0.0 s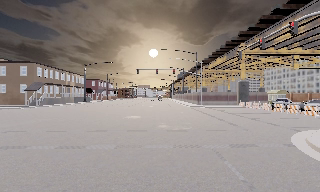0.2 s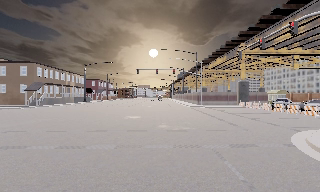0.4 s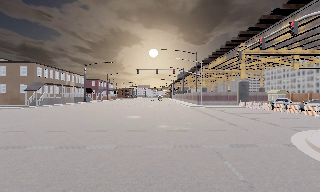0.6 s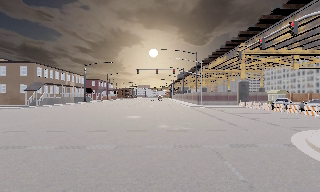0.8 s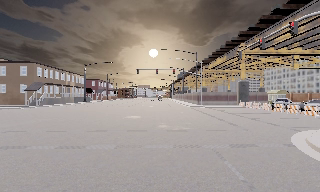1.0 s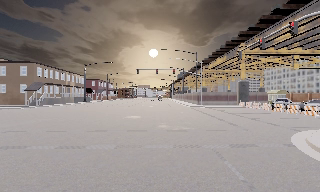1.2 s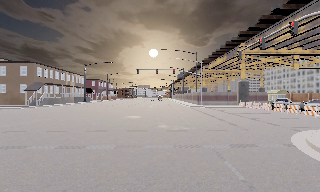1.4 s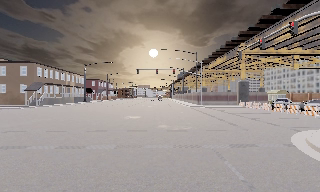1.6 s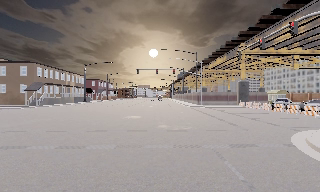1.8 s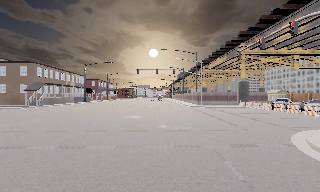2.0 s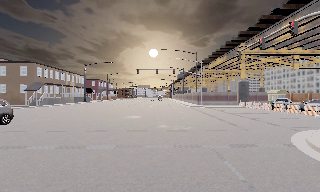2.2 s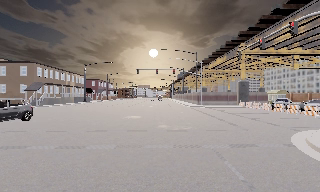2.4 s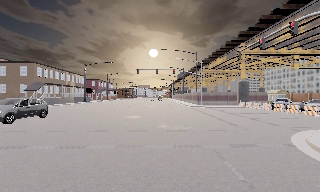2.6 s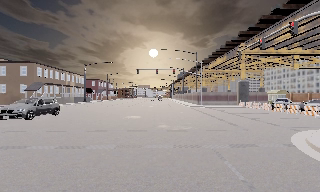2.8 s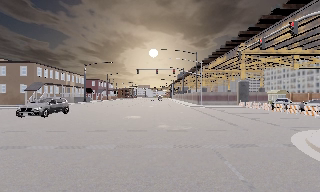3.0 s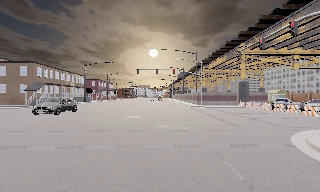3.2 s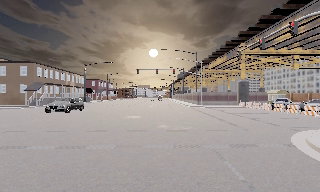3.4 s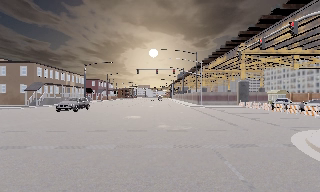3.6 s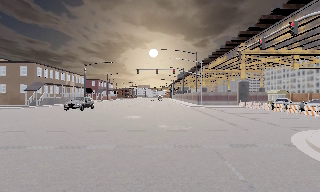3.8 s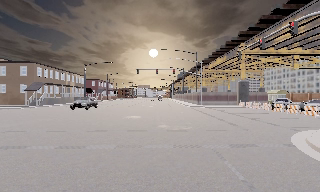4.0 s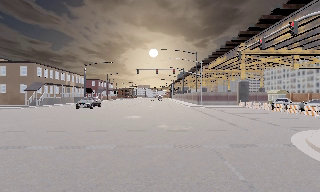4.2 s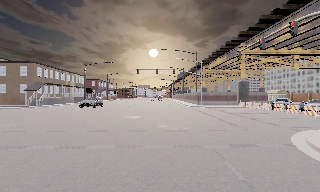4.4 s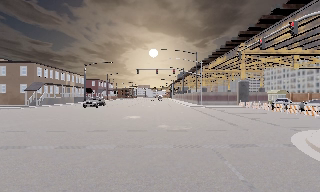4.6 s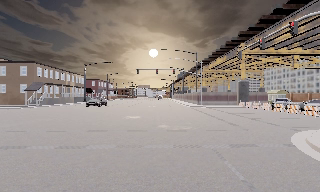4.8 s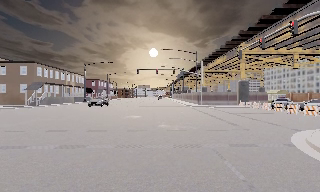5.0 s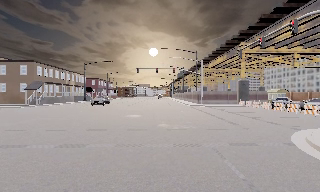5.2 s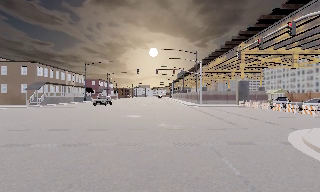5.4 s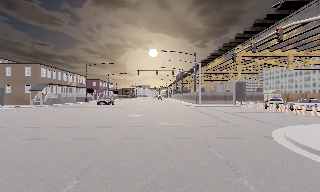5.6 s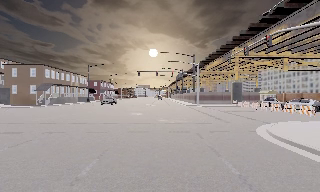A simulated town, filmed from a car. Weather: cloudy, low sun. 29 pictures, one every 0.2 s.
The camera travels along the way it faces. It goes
backward.
0.0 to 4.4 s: The camera keeps its place and its aim.
4.4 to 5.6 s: The camera travels backward, about 2 m, so what stands in front gets smaller. It gains speed.
The film runs backward here.
